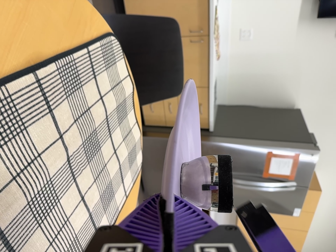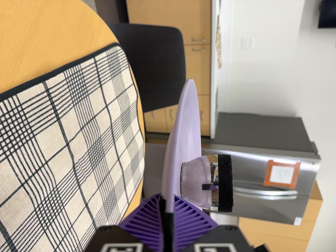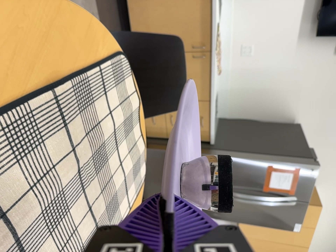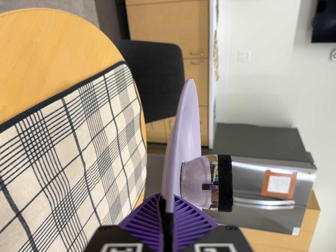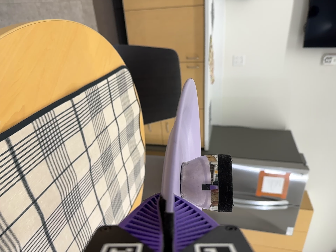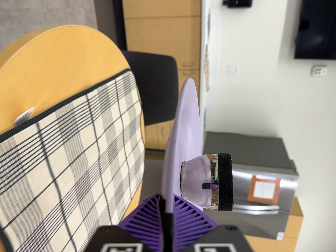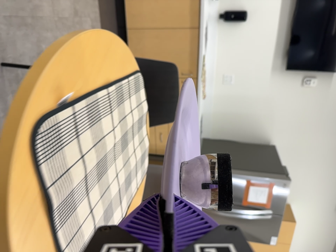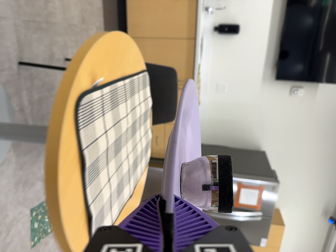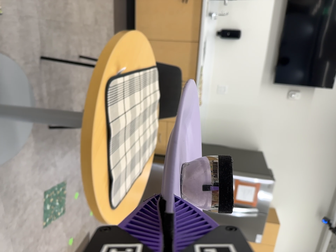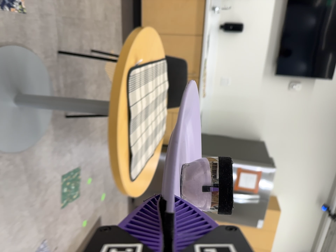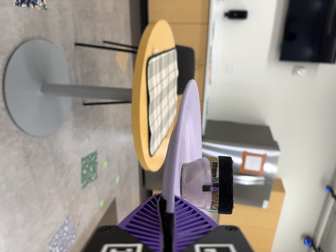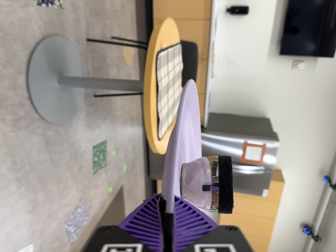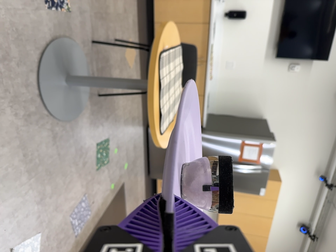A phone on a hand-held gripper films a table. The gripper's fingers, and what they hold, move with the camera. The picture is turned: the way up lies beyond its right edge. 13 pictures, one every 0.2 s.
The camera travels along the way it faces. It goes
backward.
0.0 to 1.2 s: The camera travels backward, about 30 cm, so what stands in front gets smaller. Its aim tips toward the top of its view by about 10 degrees.
1.2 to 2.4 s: The camera travels backward, about 90 cm, so what stands in front gets smaller.
The film runs backward here.
